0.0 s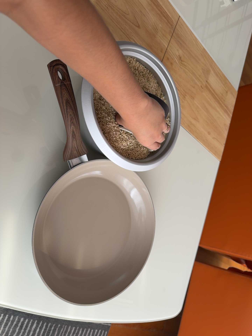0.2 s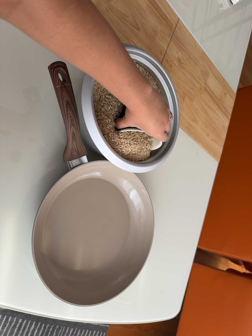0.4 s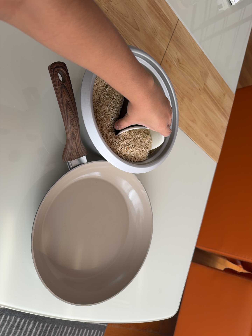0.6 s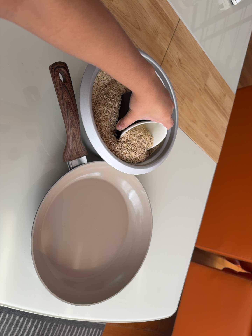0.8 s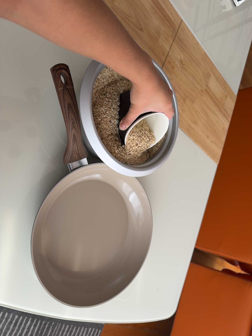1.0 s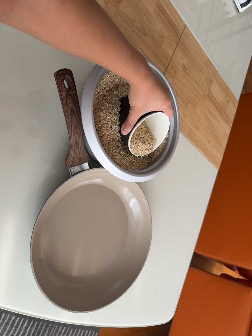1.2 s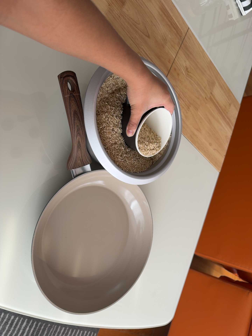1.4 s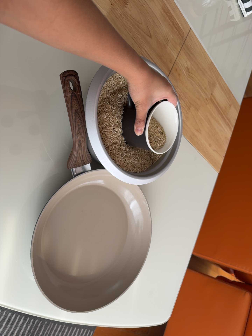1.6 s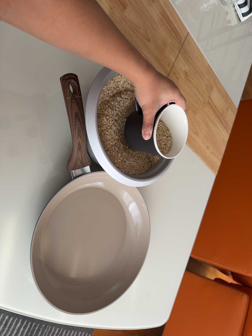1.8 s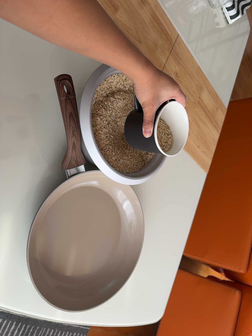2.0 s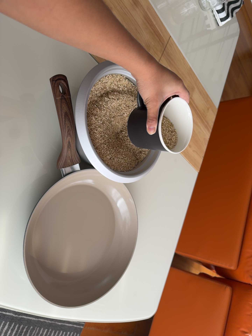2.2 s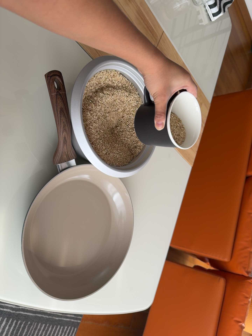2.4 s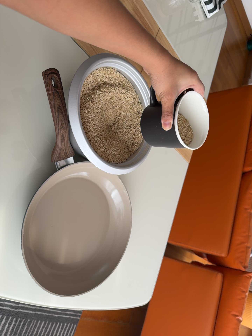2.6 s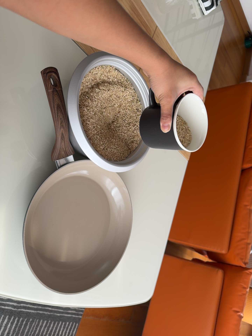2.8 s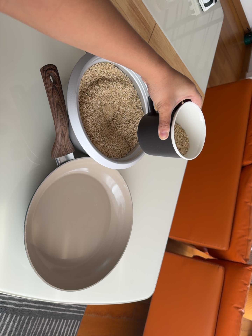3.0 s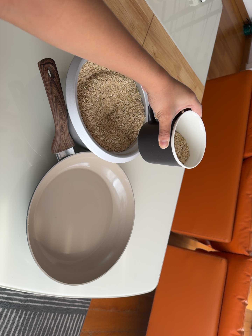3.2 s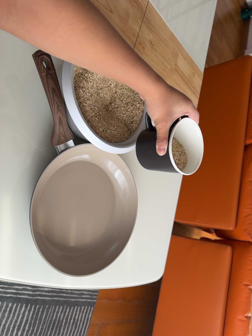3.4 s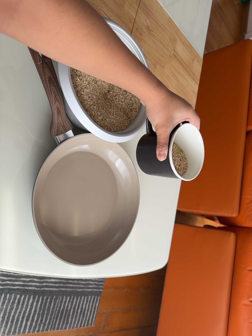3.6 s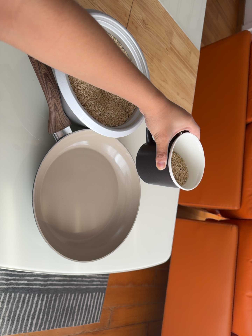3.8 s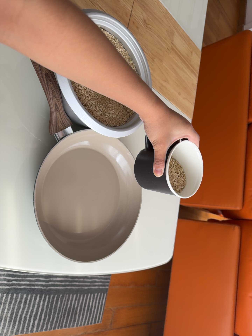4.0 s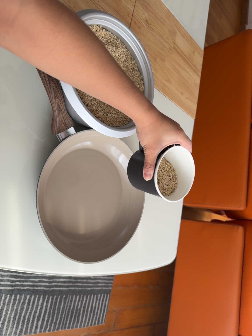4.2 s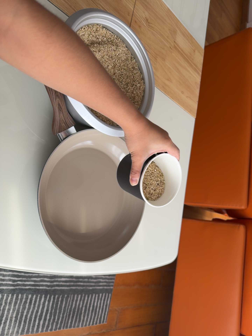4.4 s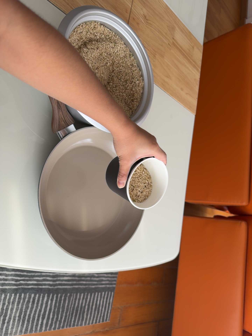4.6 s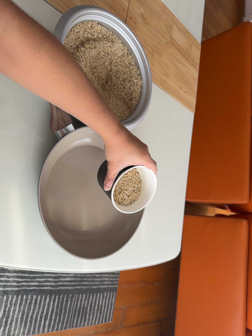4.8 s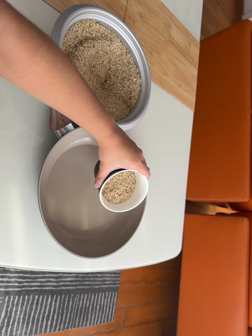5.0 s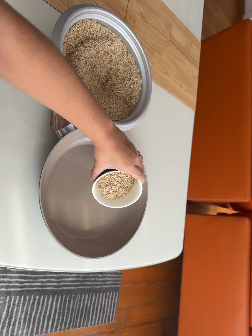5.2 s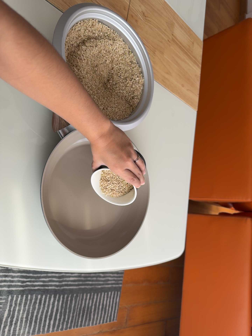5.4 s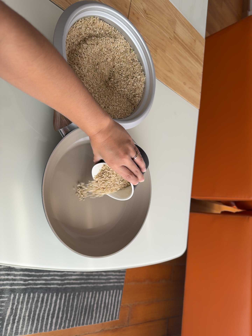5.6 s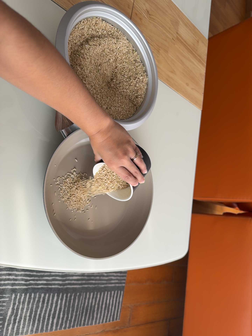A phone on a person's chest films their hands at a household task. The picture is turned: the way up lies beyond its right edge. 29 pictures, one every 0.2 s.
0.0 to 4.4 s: The camera rolls about its line of sight by about 10 degrees, and the scene rotates counterclockwise.
4.4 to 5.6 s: The camera keeps its place and its aim.
The film runs forward here.
